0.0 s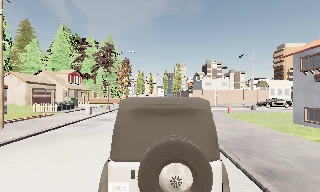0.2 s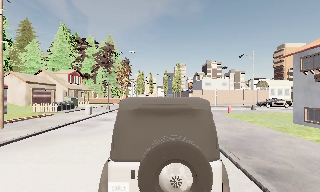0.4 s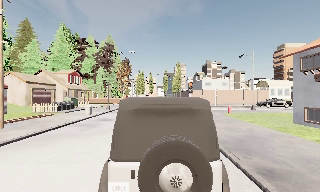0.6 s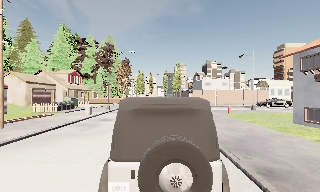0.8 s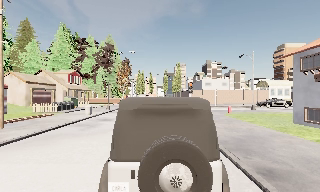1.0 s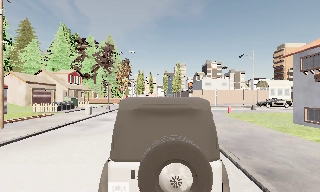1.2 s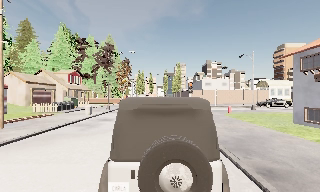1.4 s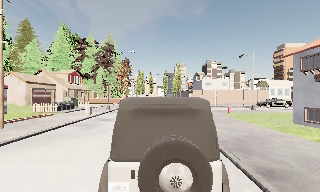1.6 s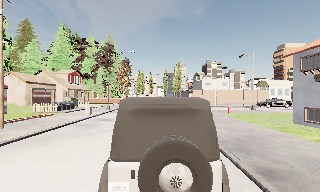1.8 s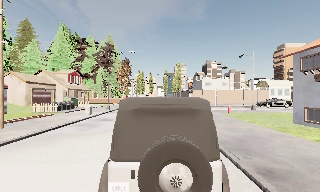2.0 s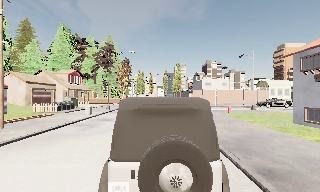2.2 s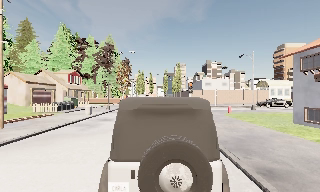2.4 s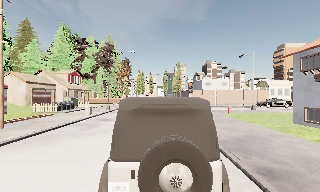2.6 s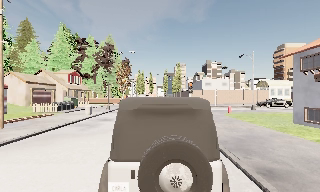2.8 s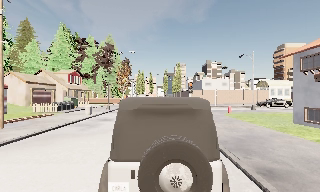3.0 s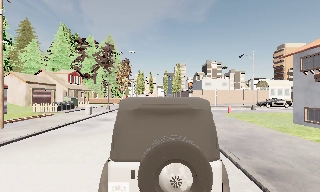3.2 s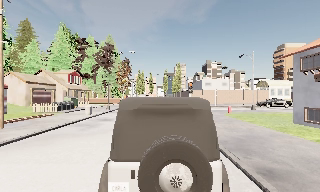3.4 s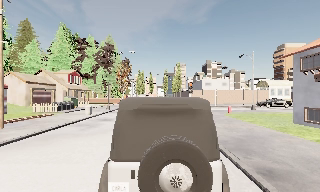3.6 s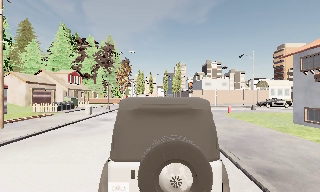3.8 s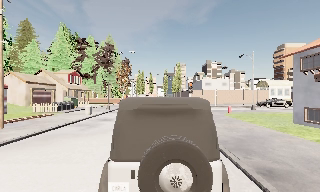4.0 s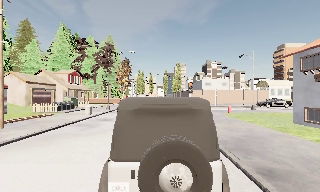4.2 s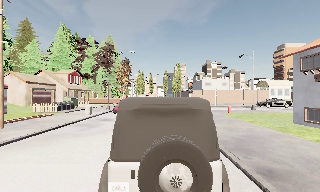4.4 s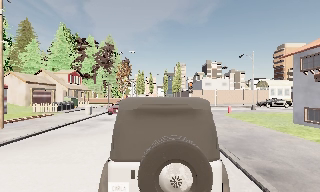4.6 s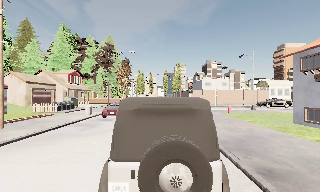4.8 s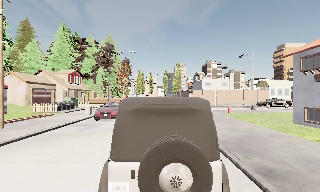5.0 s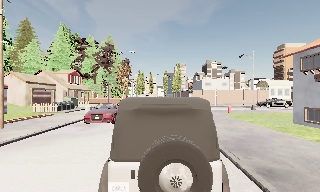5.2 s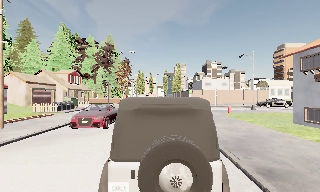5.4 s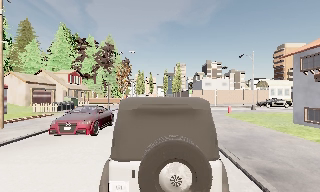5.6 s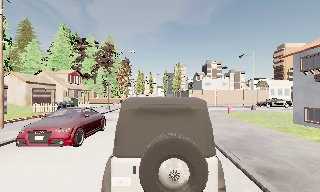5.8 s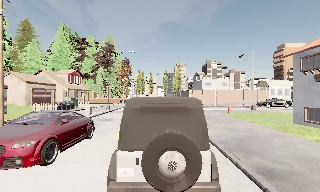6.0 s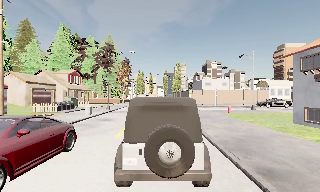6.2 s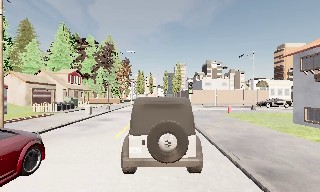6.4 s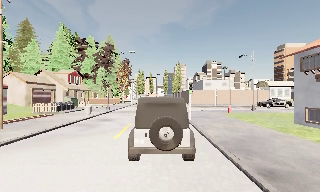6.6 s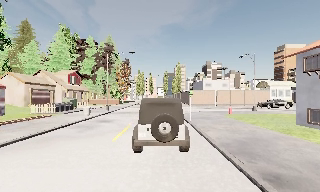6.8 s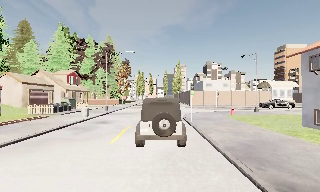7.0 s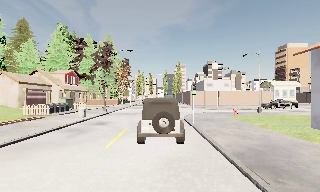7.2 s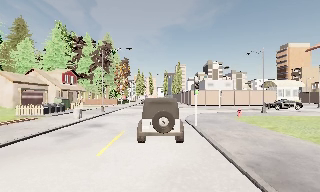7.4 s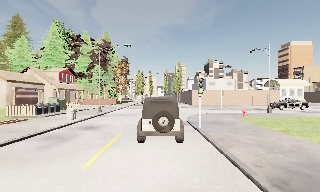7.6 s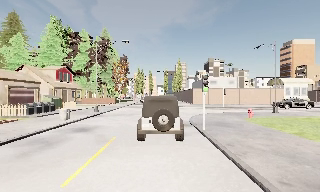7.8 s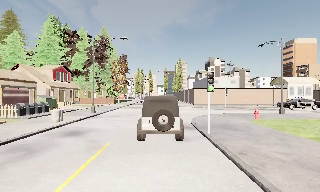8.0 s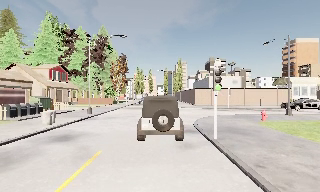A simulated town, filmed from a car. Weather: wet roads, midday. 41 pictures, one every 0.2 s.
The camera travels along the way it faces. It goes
forward.
0.0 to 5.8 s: The camera keeps its place and its aim.
5.8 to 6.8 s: The camera travels forward, about 0.5 m, so what stands in front looms larger. It gains speed.
6.8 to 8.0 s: The camera travels forward, about 5 m, so what stands in front looms larger.
The film runs forward here.
